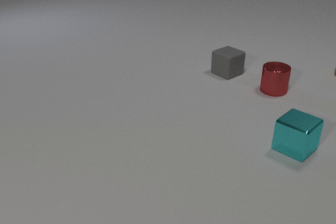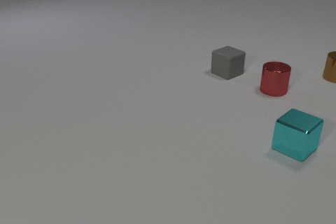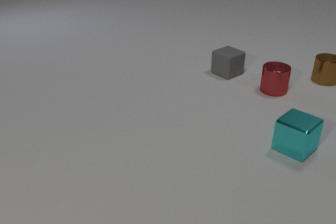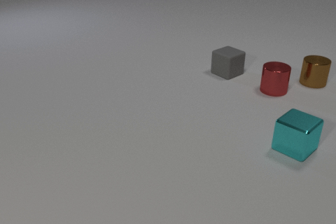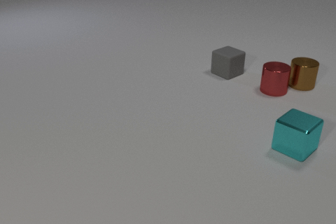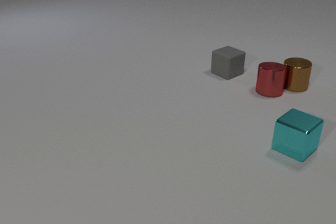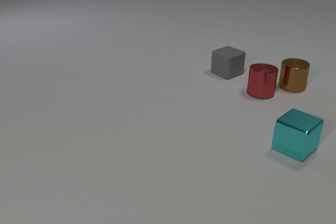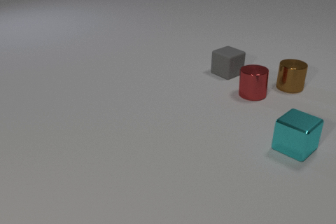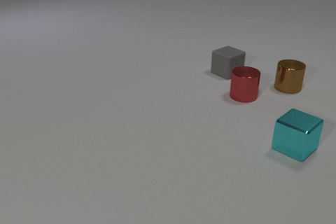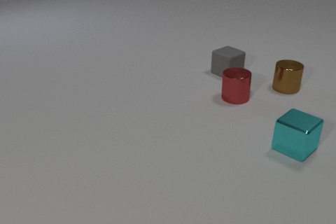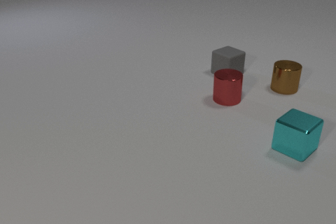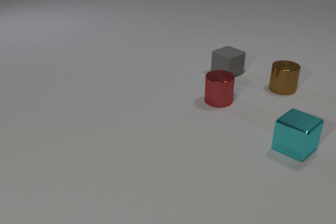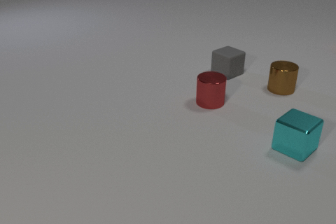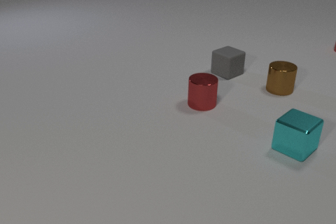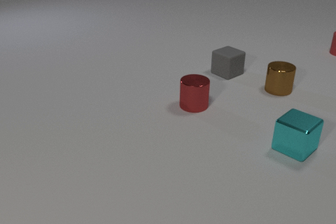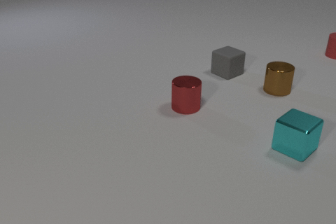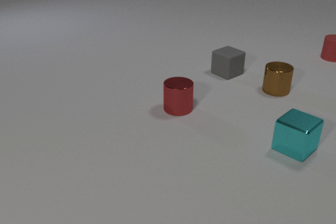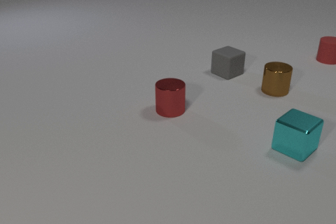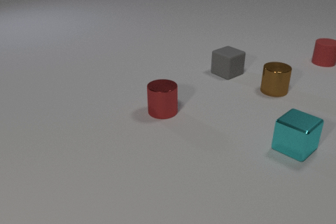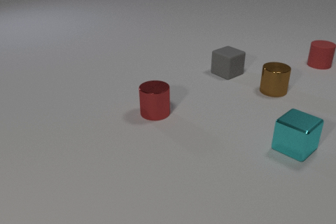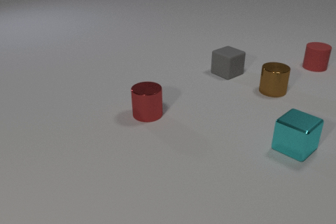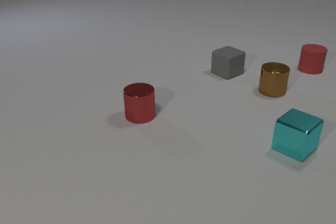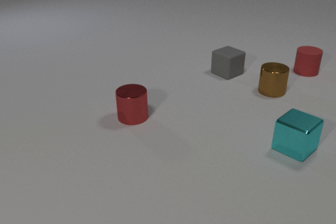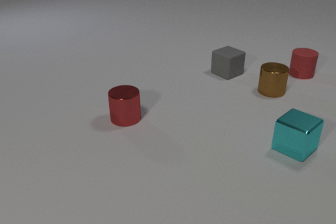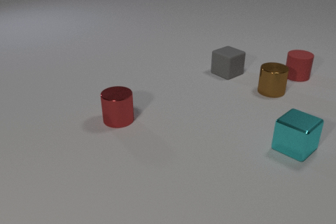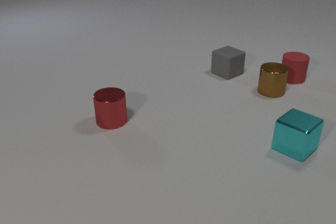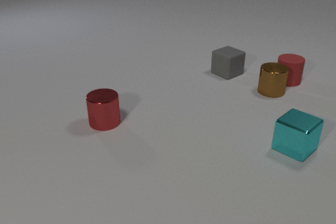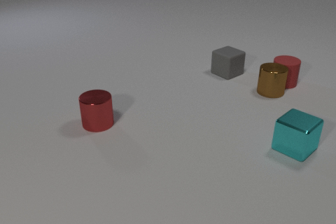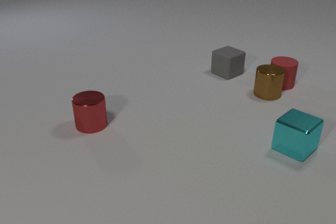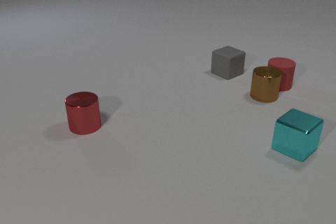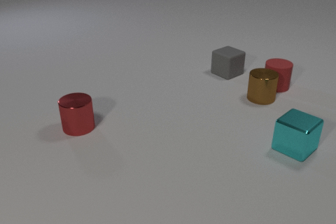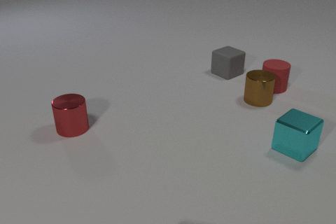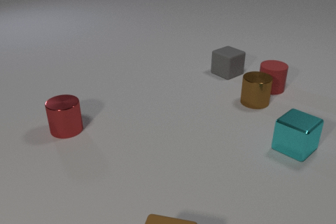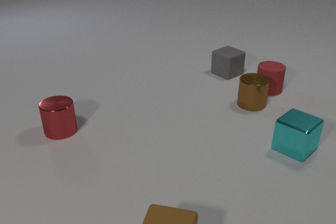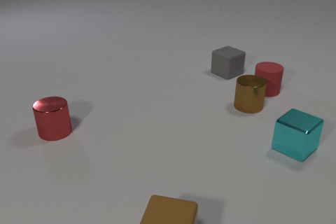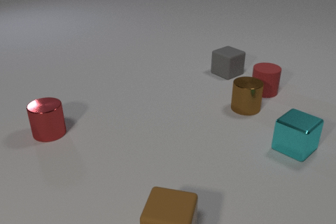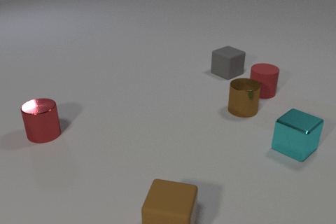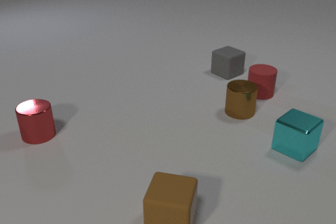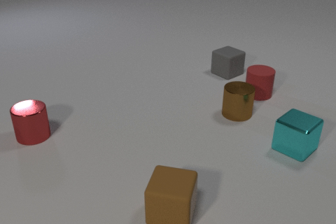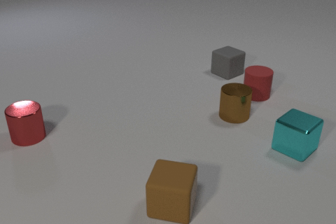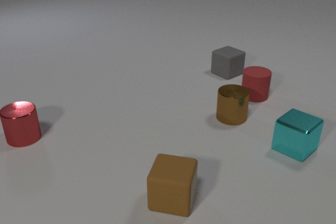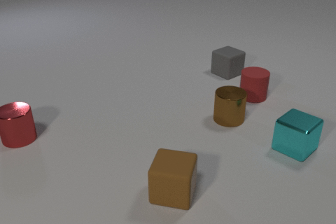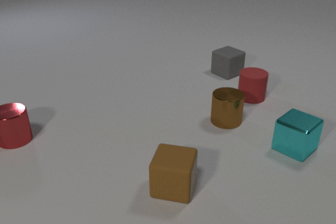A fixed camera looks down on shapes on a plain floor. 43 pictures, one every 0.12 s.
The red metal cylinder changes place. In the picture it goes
to the left.
The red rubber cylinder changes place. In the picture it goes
toward the camera.
0.00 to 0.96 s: The brown metal cylinder slides to the left and toward the camera. The red metal cylinder slides to the left and toward the camera. The brown metal cylinder and the red metal cylinder collide.
0.96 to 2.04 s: The brown metal cylinder slides to the left and toward the camera. The red metal cylinder slides to the left and toward the camera. The red rubber cylinder comes in at the right edge, slides toward the camera and to the left.
2.04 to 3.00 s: The red metal cylinder slides to the left. The red rubber cylinder slides toward the camera and to the left.
3.00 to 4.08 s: The brown metal cylinder slides toward the camera and to the left. The red metal cylinder slides to the left. The red rubber cylinder slides toward the camera and to the left. The brown rubber cube comes in at the bottom edge, slides away from the camera. The brown metal cylinder and the red rubber cylinder collide.
4.08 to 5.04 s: The brown metal cylinder slides toward the camera and to the left. The red metal cylinder slides to the left. The red rubber cylinder slides toward the camera and to the left. The brown rubber cube slides away from the camera.
How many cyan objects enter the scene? 0.
How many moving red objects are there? 2.
What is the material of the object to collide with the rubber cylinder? metal.
